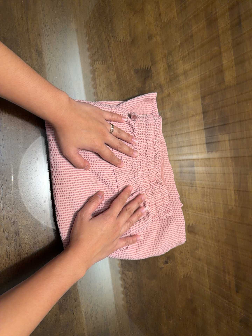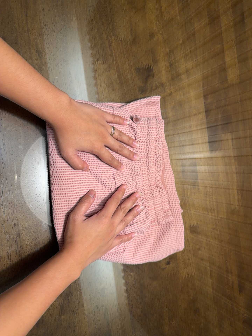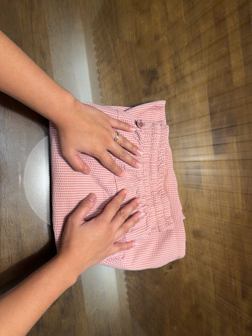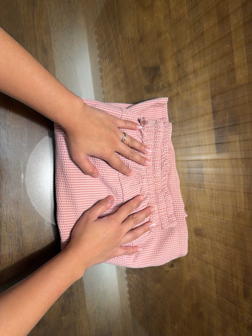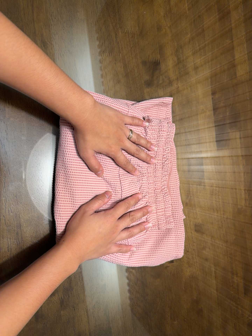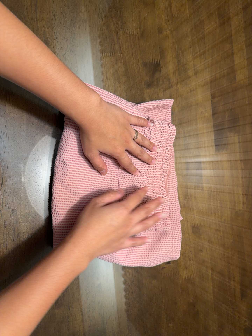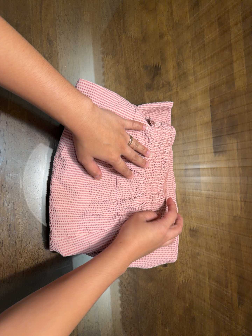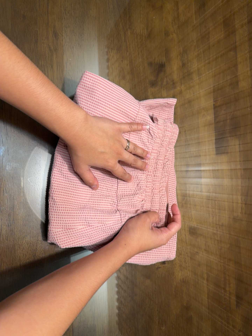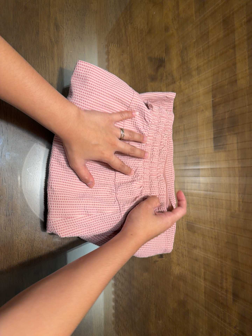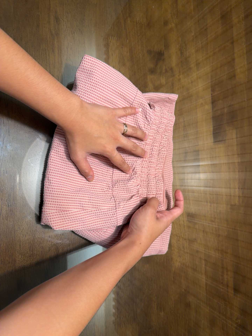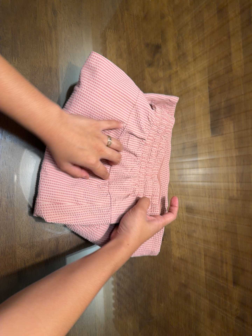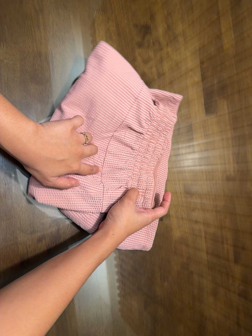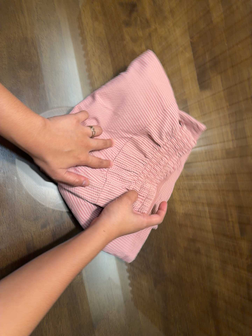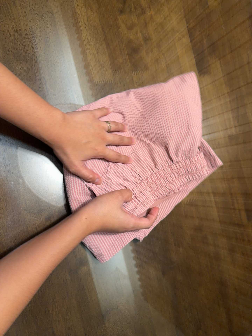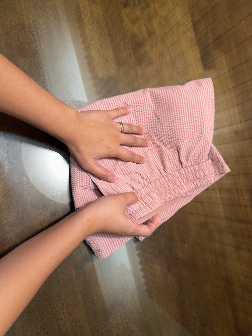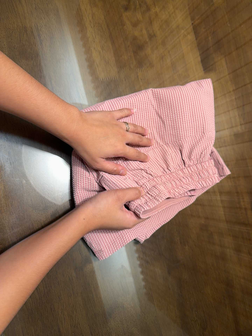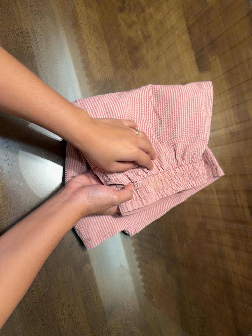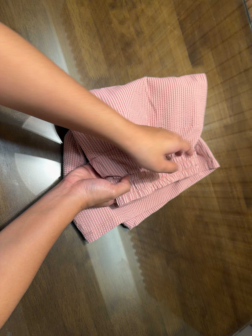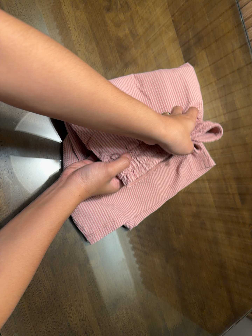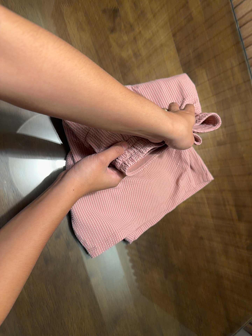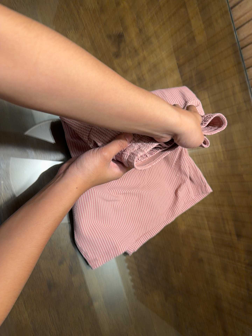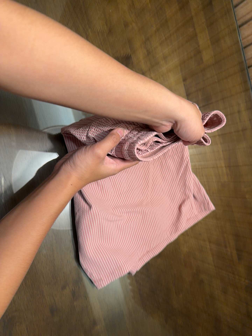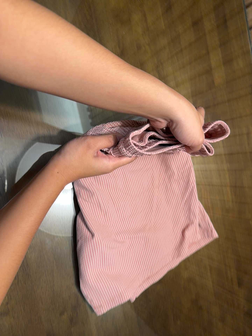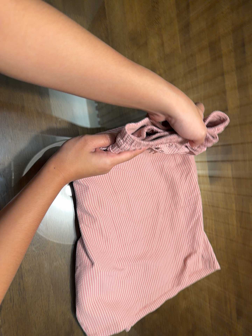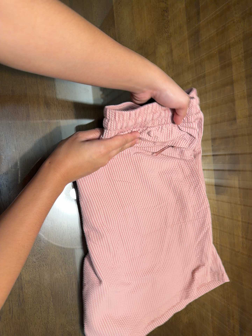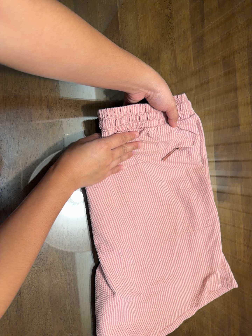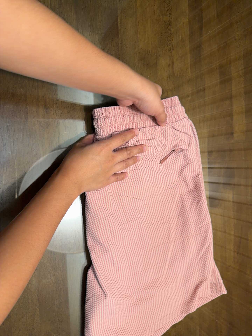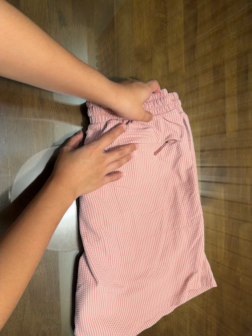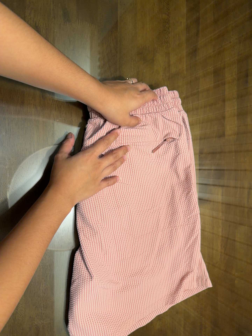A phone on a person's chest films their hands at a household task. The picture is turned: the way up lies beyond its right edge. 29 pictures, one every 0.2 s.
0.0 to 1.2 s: The camera shifts only a little, or ends up much as it began.
1.2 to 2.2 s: The camera travels toward the bottom of its view, about 9 cm, so close, fixed things drift upward.
2.2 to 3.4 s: The camera rolls about its line of sight by about 10 degrees, and the scene rotates counterclockwise.
3.4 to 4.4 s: The camera travels toward the top of its view, about 20 cm, so close, fixed things drift downward.
4.4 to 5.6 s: The camera rolls about its line of sight by about 10 degrees, and the scene rotates clockwise.
The film runs backward here.
